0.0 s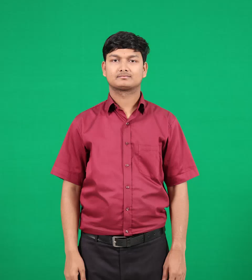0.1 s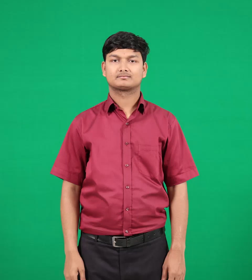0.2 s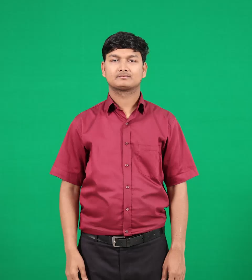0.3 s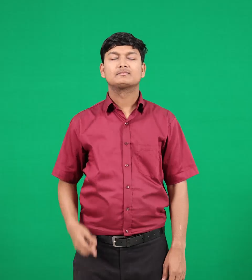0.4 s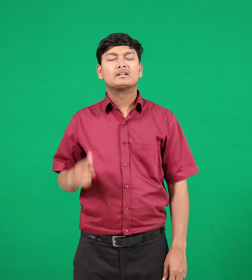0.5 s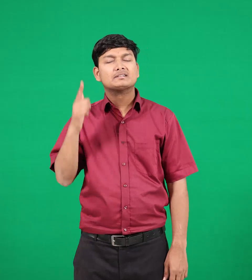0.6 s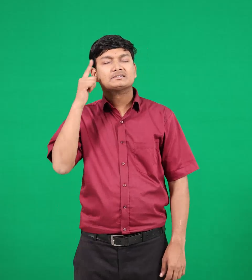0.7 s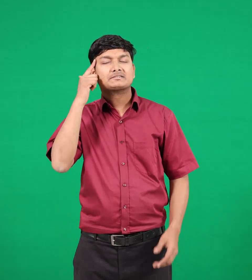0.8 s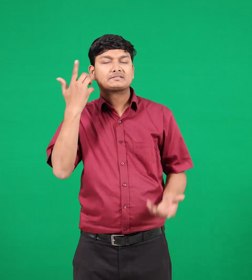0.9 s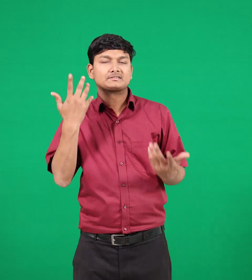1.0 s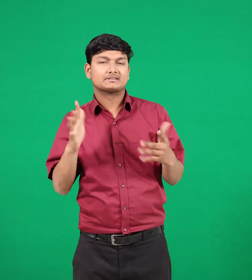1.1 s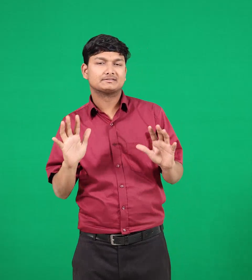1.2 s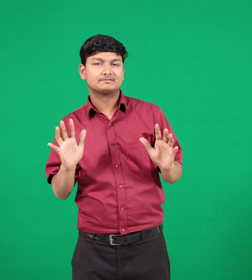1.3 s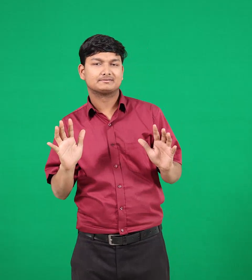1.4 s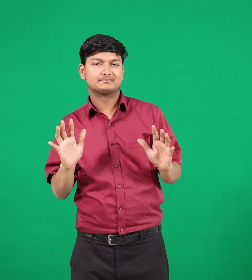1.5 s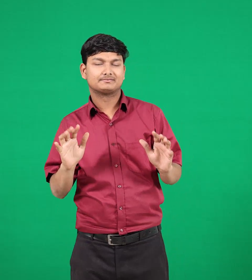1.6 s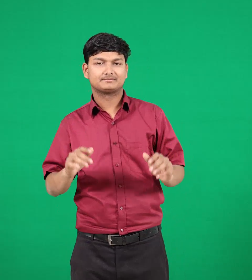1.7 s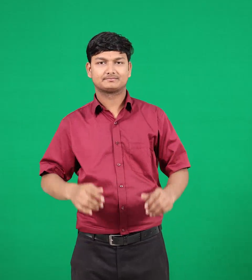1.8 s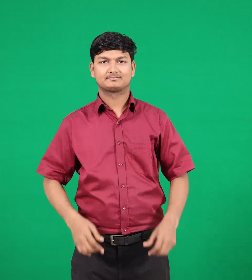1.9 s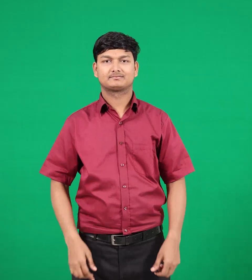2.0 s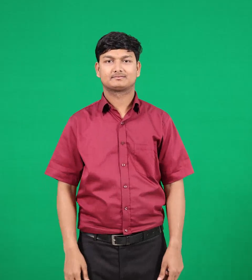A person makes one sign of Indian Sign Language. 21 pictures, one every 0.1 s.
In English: thought
